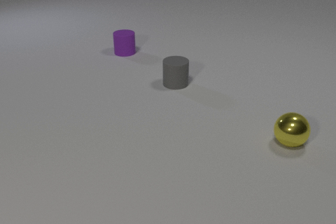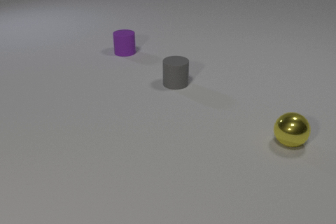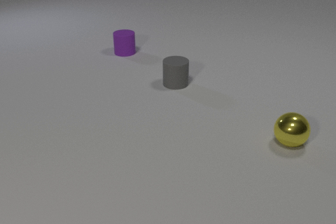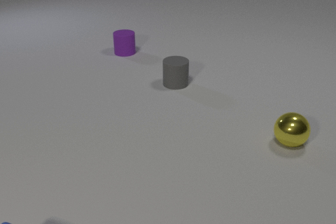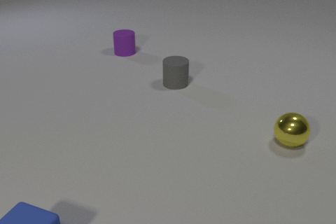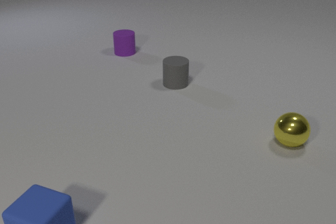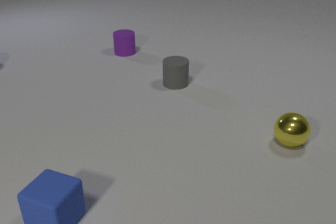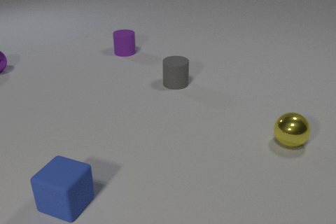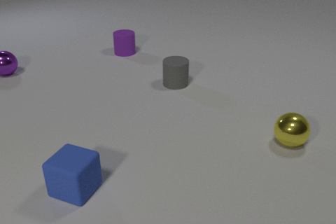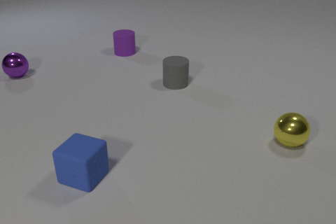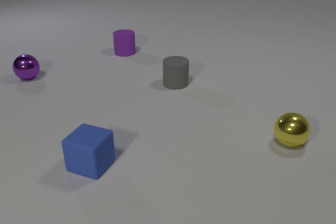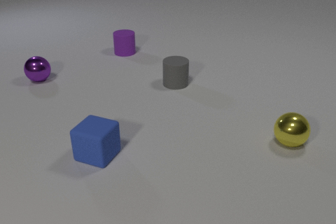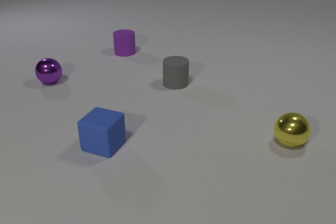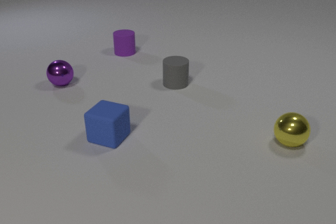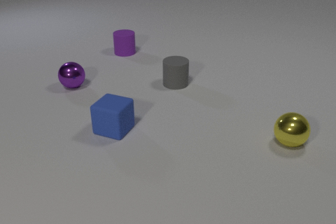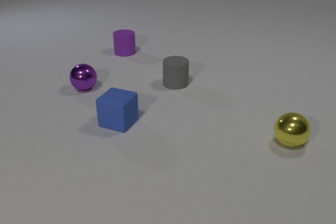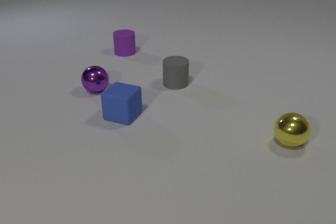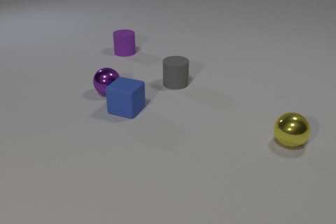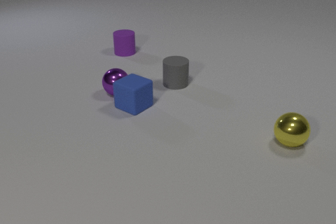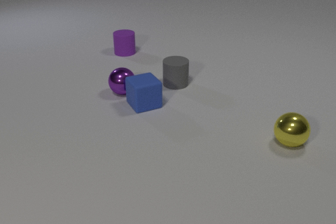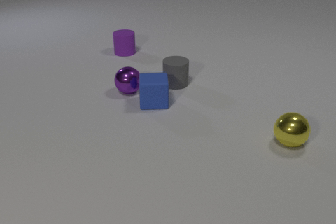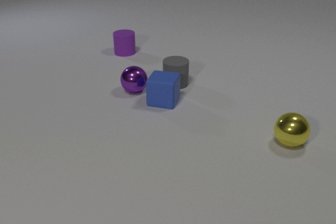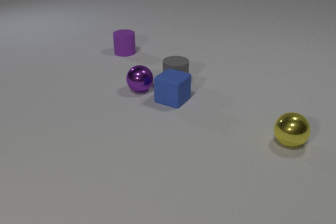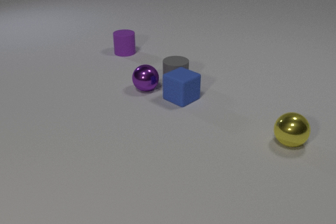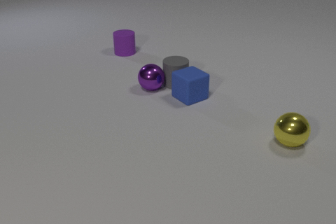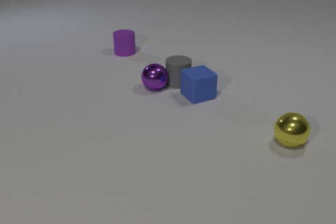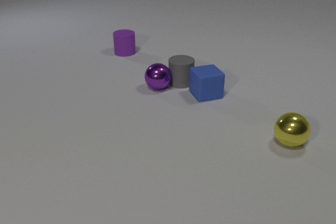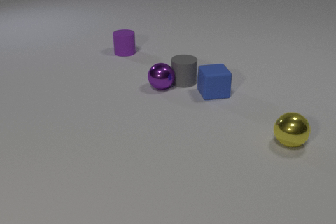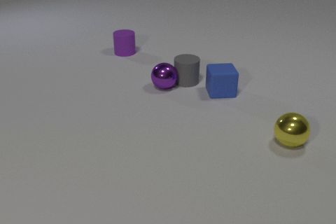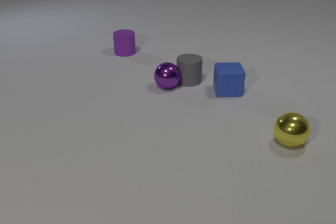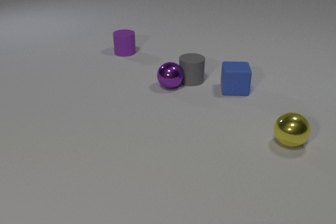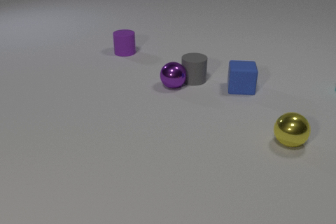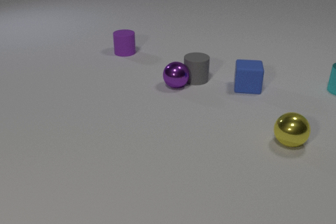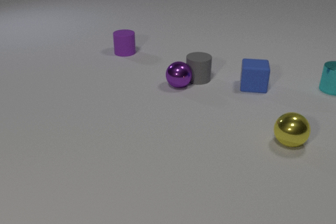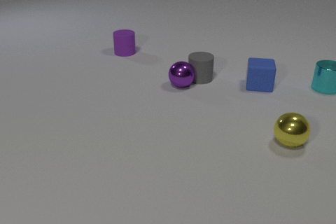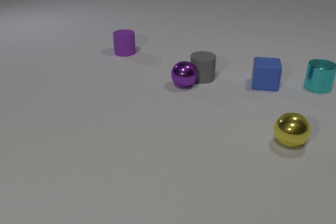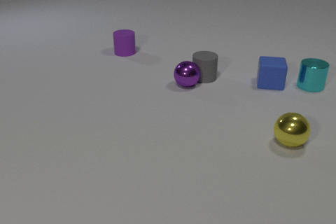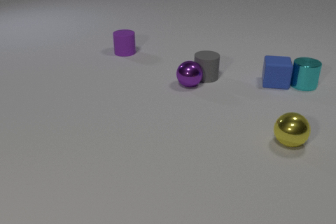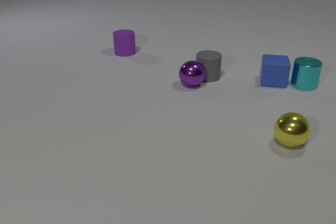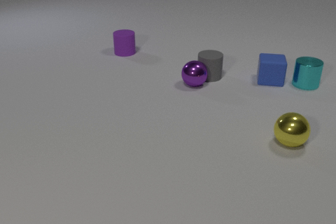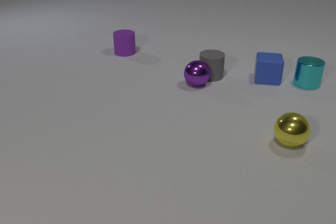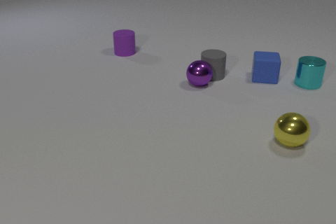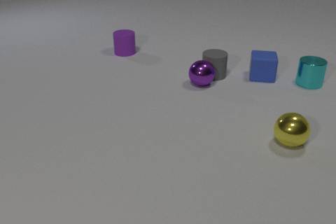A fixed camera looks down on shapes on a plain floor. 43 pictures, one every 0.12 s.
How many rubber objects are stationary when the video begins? 2.
How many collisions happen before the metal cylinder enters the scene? 2.
What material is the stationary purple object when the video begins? rubber.
0.00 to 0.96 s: The blue rubber cube comes in at the bottom edge, slides away from the camera and to the right. The purple metal sphere comes in at the left edge, rolls to the right and toward the camera.
0.96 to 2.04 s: The blue rubber cube slides away from the camera. The purple metal sphere rolls to the right and toward the camera.
2.04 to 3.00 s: The blue rubber cube slides to the right and away from the camera, spins so that its near face slides to the left, clockwise seen from above. The purple metal sphere rolls to the right. The blue rubber cube and the purple metal sphere collide. The purple metal sphere and the gray rubber cylinder collide.
3.00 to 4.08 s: The blue rubber cube slides to the right and away from the camera, spins so that its near face slides to the left, clockwise seen from above. The purple metal sphere rolls to the right. The gray rubber cylinder slides to the right and away from the camera. The cyan metal cylinder comes in at the right edge, slides to the left.
4.08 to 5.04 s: The blue rubber cube slides away from the camera. The purple metal sphere rolls to the right. The gray rubber cylinder slides to the right and away from the camera. The cyan metal cylinder slides to the left. The blue rubber cube and the cyan metal cylinder collide.
